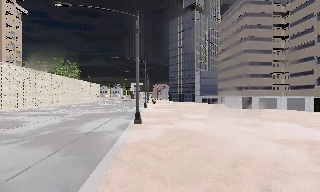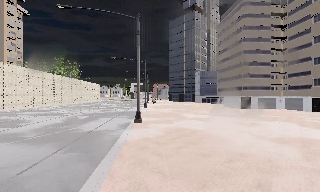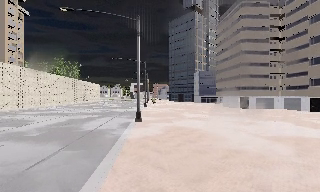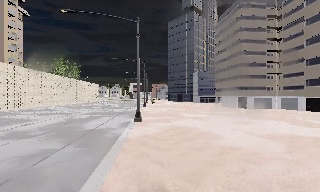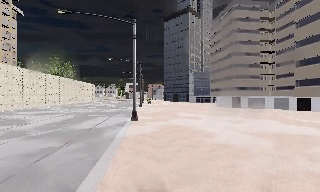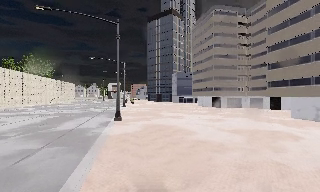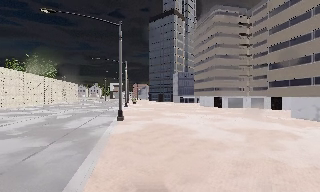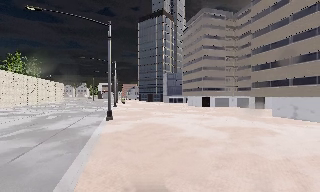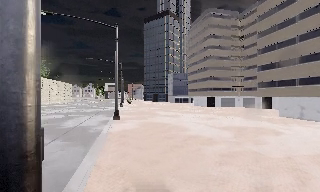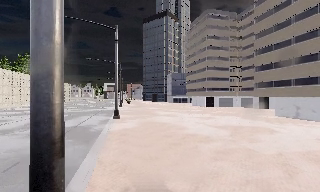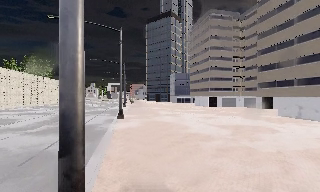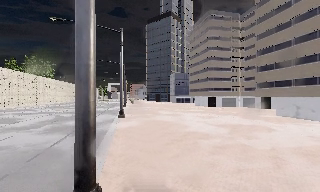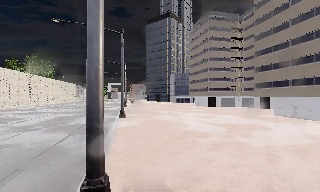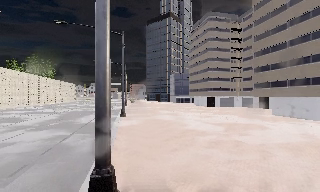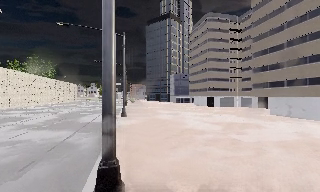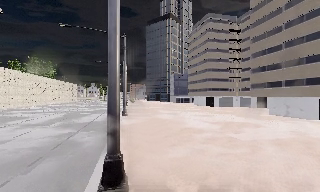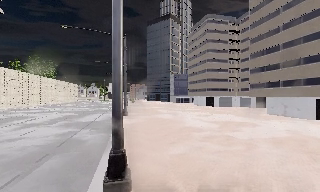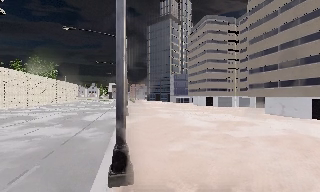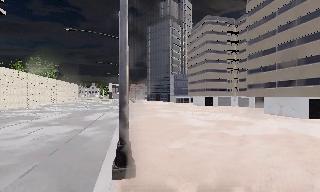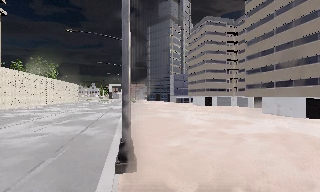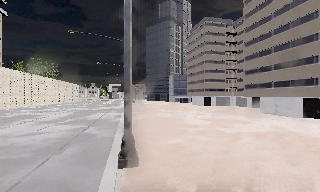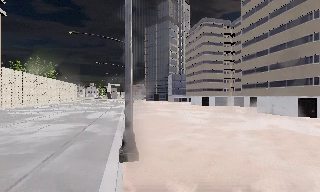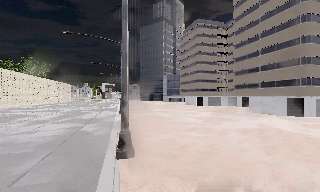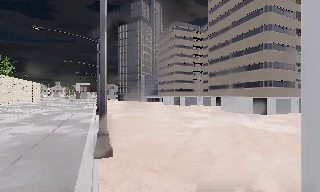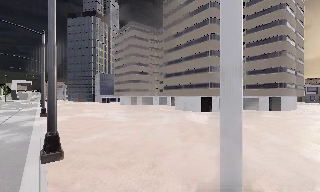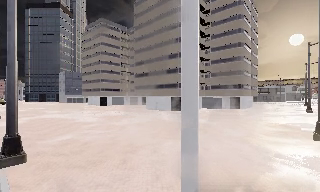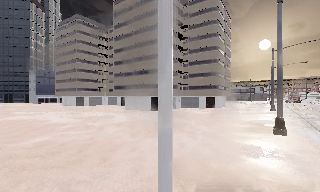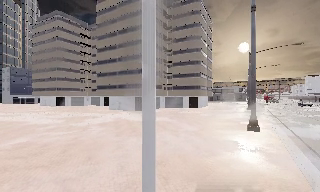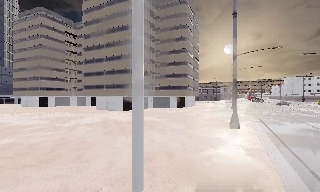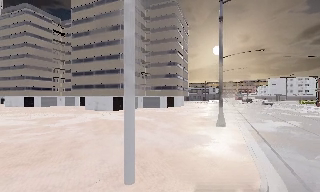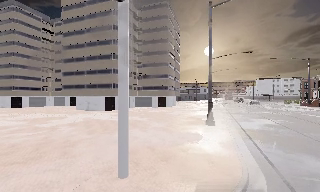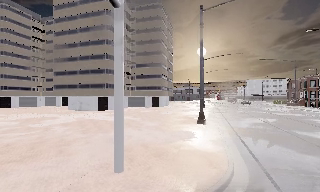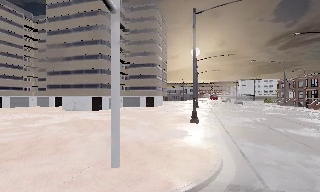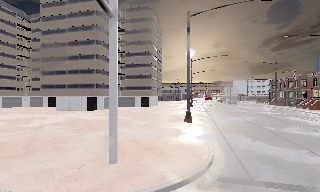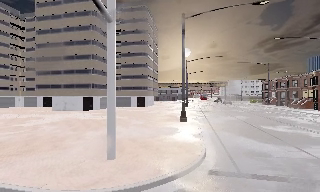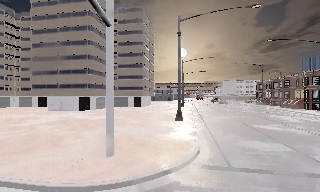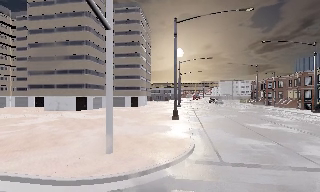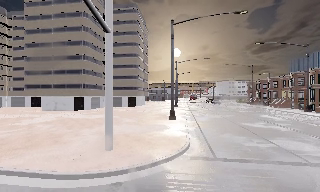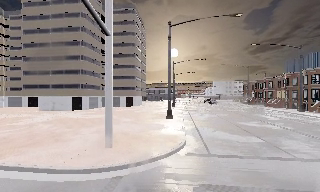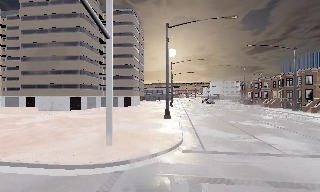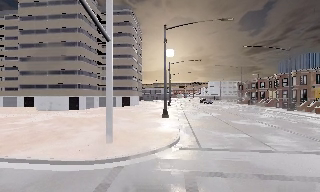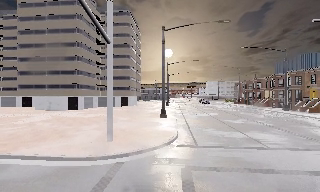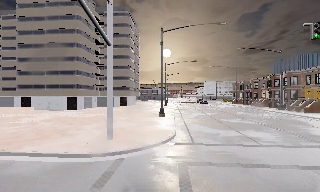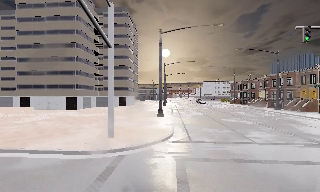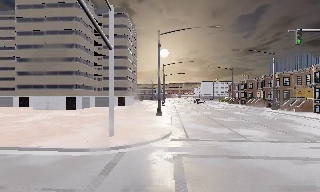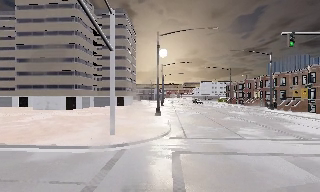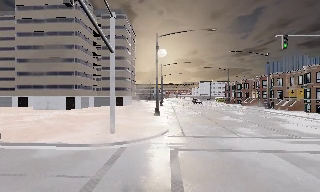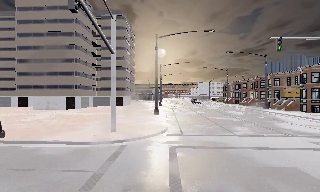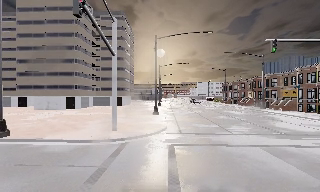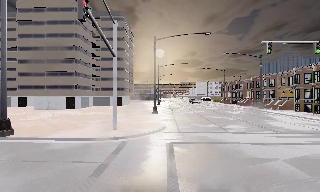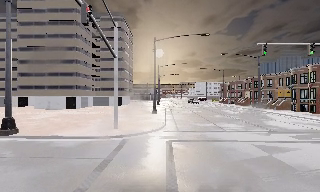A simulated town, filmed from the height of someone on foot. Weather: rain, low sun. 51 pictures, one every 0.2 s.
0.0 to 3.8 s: The camera travels backward, about 7 m, so what stands in front gets smaller.
3.8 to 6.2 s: The scene slides to the left, as the camera pans about 60 degrees to its right. It travels backward, about 4.5 m.
6.2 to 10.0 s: The scene slides to the left, as the camera pans about 15 degrees to its right. It travels backward, about 7 m, so what stands in front gets smaller.
The film runs backward here.
